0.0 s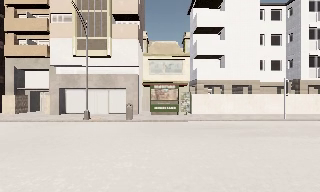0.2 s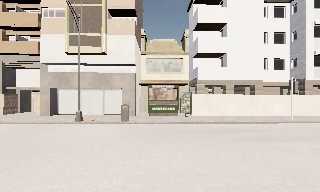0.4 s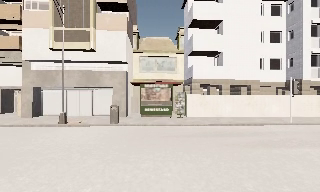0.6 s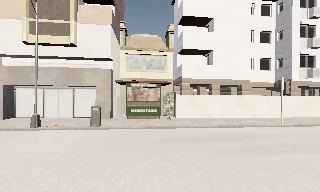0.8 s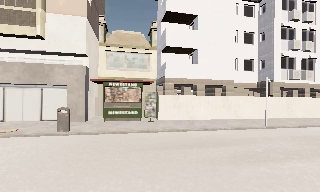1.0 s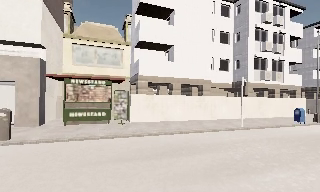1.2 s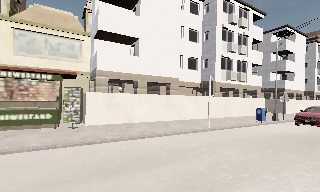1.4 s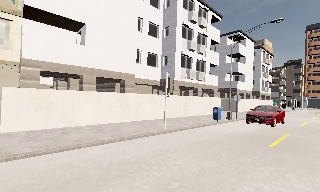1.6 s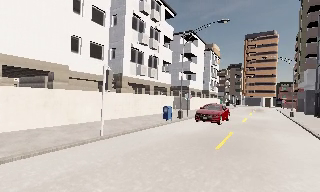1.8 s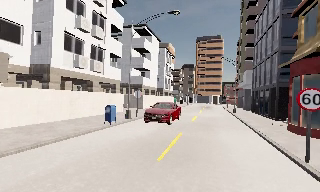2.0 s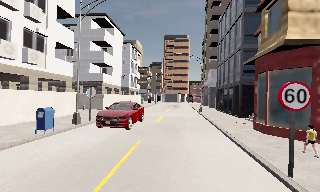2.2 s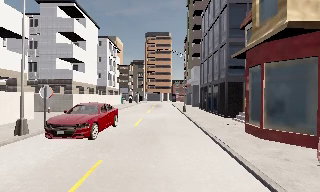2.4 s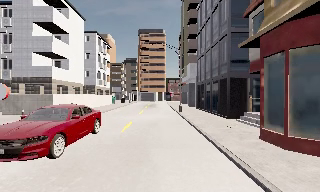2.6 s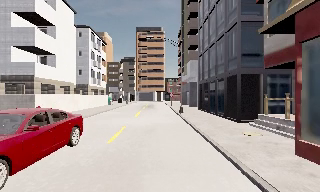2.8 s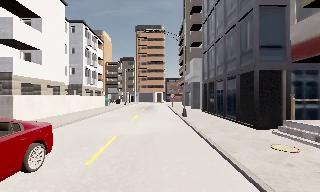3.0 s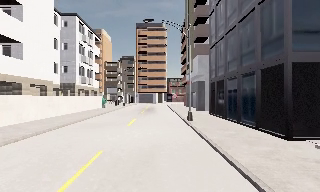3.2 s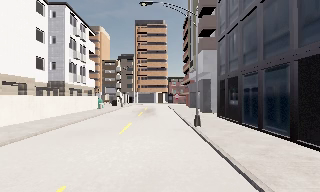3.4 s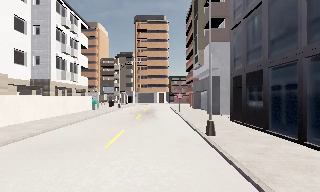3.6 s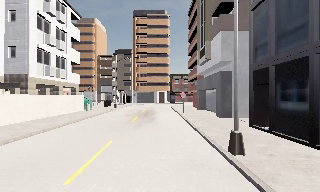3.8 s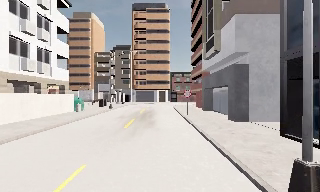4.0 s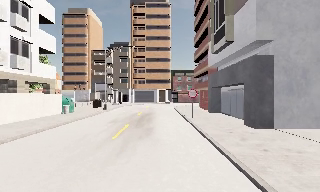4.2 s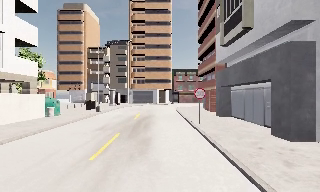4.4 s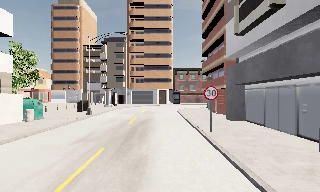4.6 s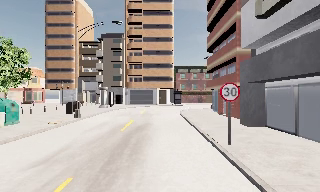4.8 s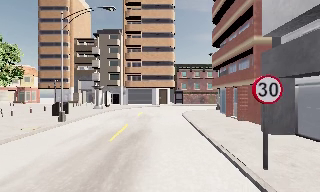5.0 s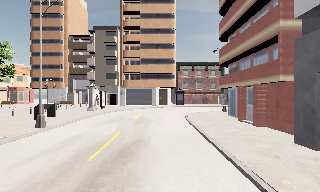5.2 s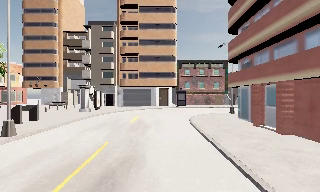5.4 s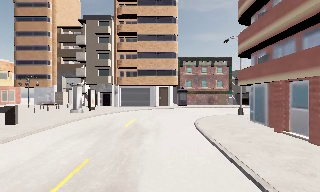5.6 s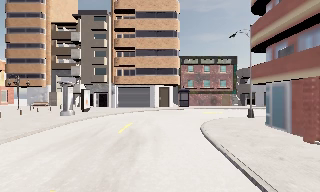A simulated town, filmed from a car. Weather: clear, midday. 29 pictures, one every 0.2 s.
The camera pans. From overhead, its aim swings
clockwise.
The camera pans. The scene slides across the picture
to the left.
0.0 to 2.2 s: The scene slides to the left, as the camera pans about 90 degrees to its right. It travels forward, about 14 m. It gains speed.
2.2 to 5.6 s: The camera travels forward, about 35 m, so what stands in front looms larger.
The film runs forward here.
